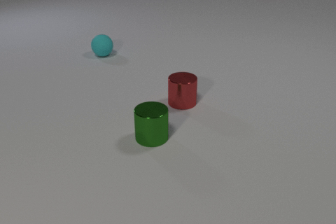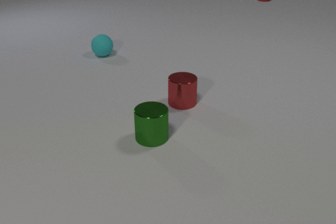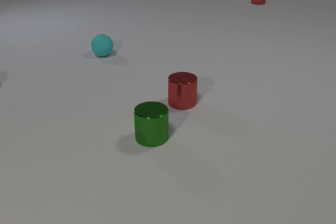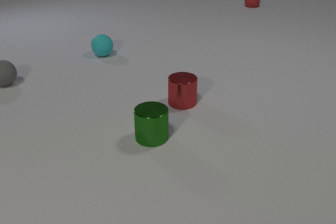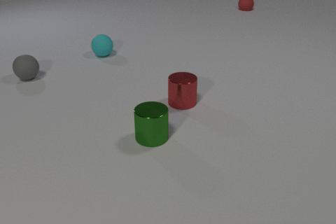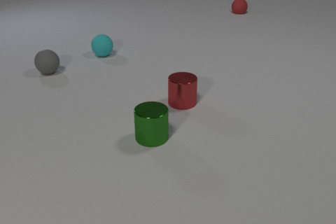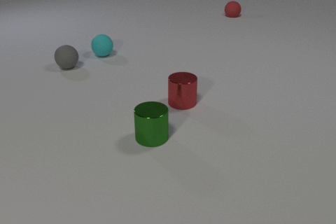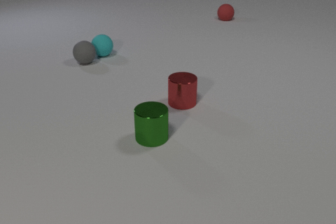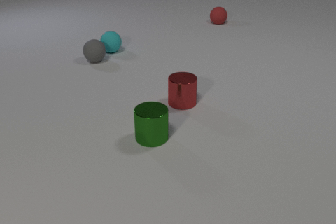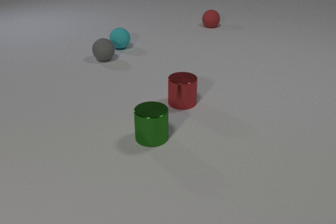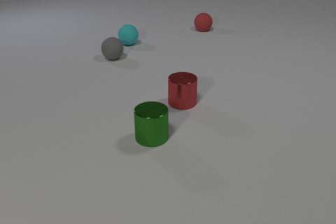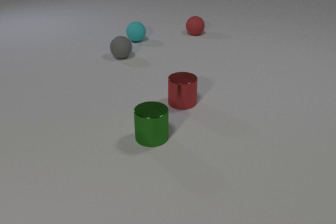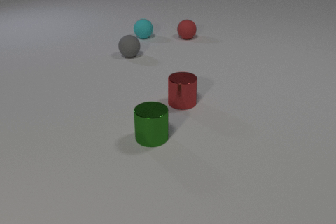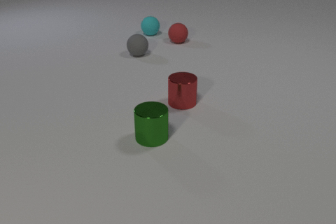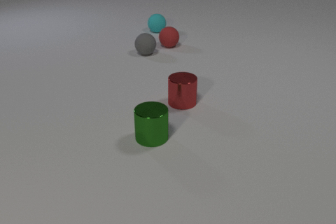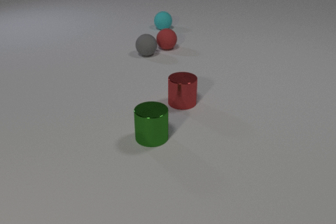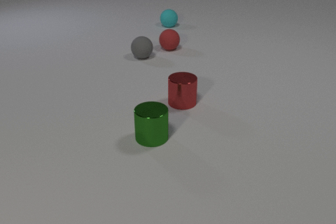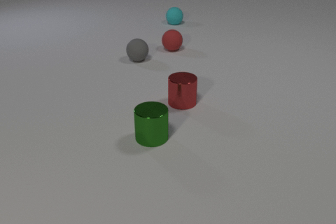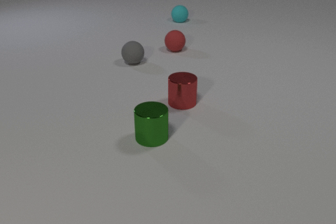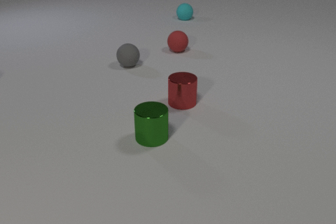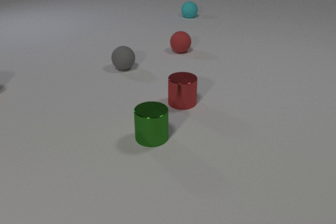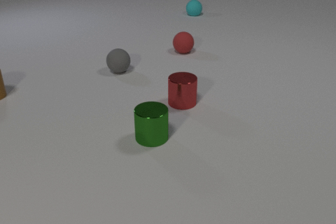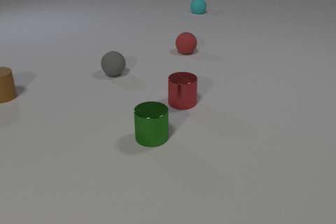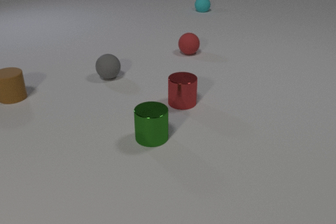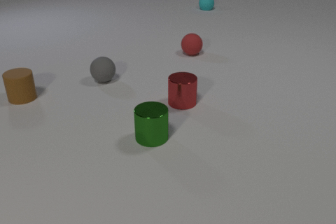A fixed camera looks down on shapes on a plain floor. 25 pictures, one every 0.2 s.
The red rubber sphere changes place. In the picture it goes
toward the camera.
0.0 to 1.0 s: The gray rubber sphere comes in at the left edge, rolls to the right. The red rubber sphere rolls toward the camera and to the left.
1.0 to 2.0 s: The gray rubber sphere rolls to the right. The cyan rubber sphere rolls away from the camera and to the right. The red rubber sphere rolls toward the camera and to the left. The gray rubber sphere and the cyan rubber sphere collide.
2.0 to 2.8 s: The gray rubber sphere rolls to the right. The cyan rubber sphere rolls away from the camera and to the right. The red rubber sphere rolls toward the camera and to the left.
2.8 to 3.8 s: The gray rubber sphere rolls toward the camera and to the left. The cyan rubber sphere rolls away from the camera and to the right. The red rubber sphere rolls toward the camera and to the right. The gray rubber sphere and the red rubber sphere collide.
3.8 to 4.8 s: The gray rubber sphere rolls toward the camera and to the left. The cyan rubber sphere rolls away from the camera and to the right. The red rubber sphere rolls to the right and toward the camera. The brown rubber cylinder comes in at the left edge, slides to the right and toward the camera.
Are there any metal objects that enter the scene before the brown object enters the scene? no.
How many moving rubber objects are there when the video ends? 4.
What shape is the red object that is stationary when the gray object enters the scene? cylinder.
